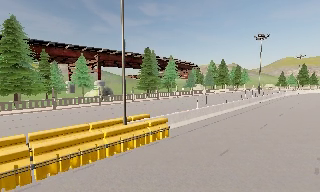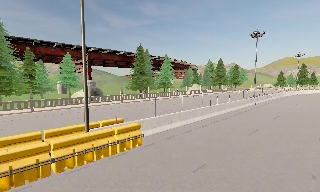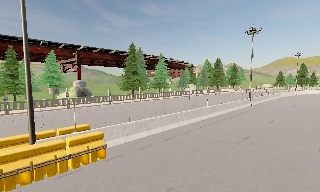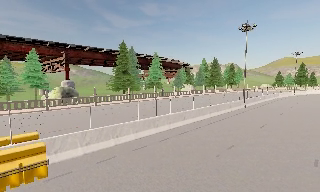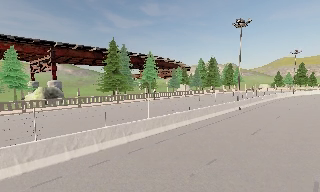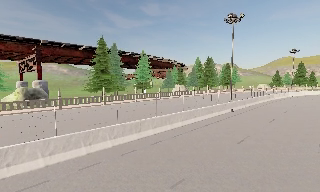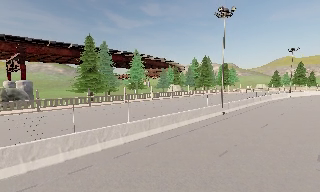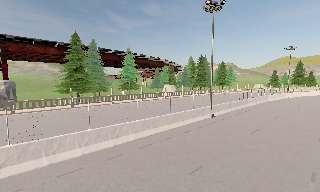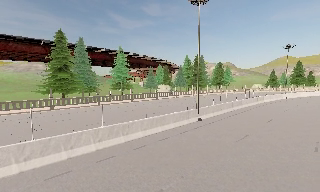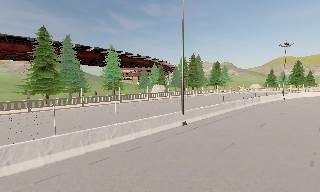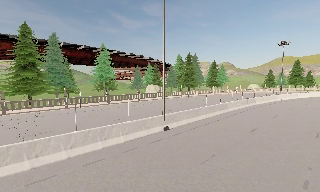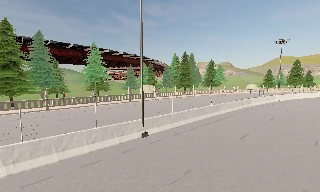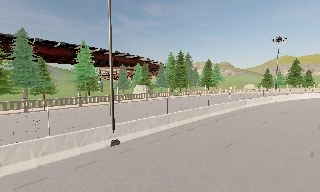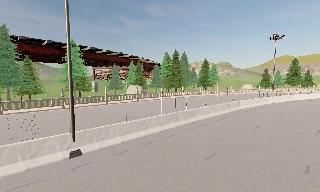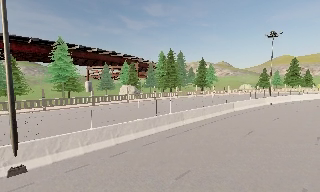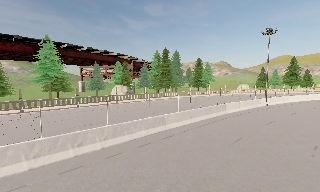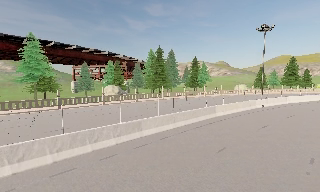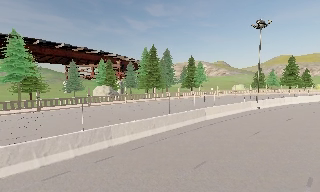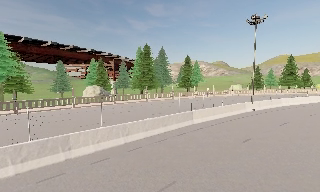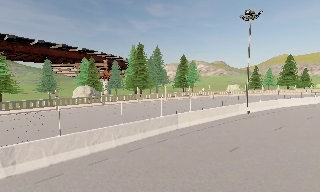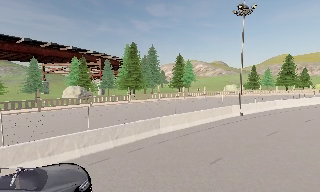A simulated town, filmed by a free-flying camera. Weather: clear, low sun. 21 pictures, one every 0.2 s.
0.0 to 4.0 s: The camera travels to its right and forward, about 45 m, so close, fixed things drift to the left.
The film runs forward here.
